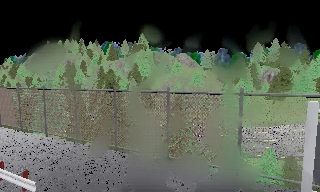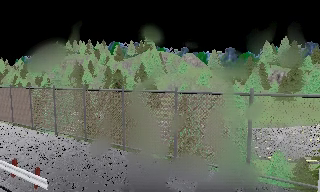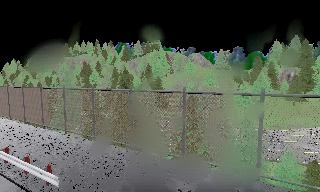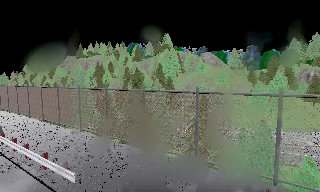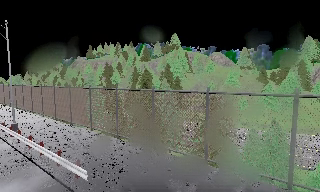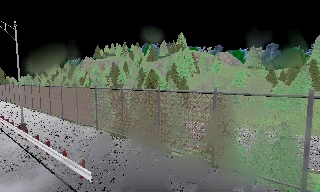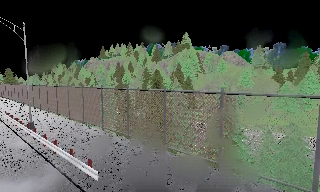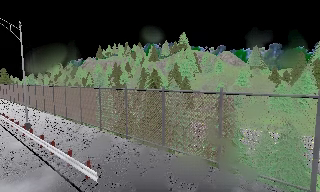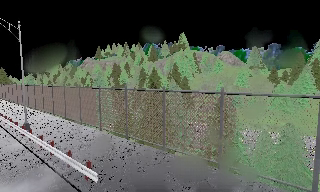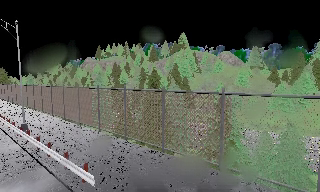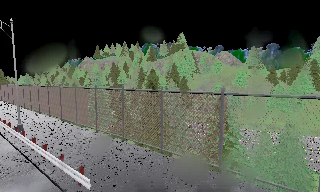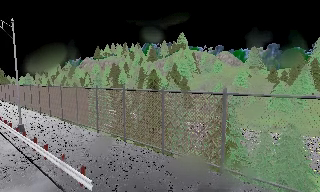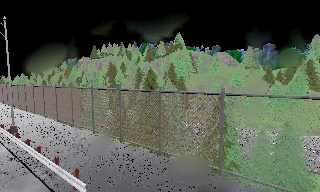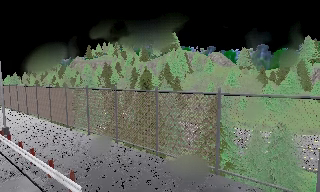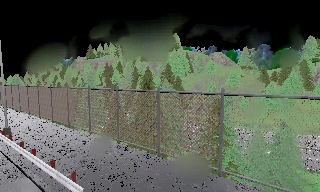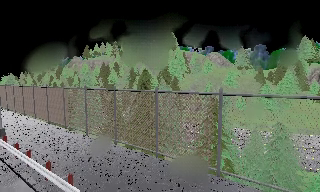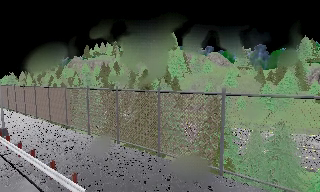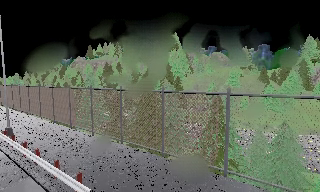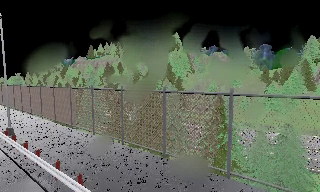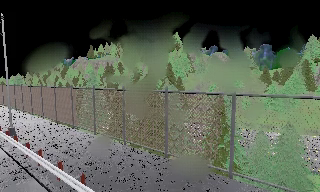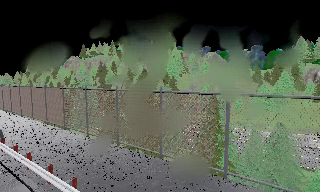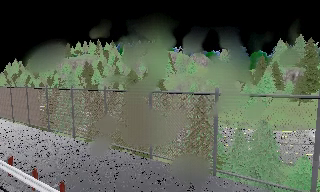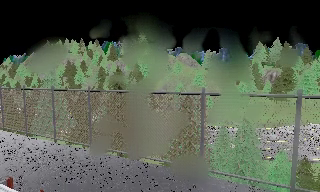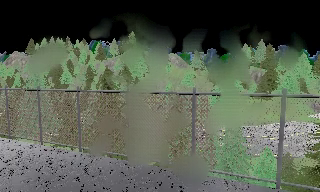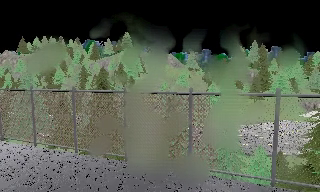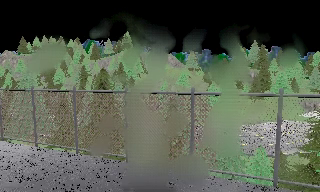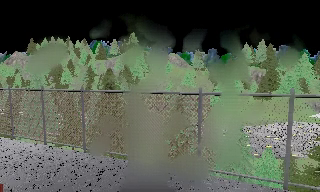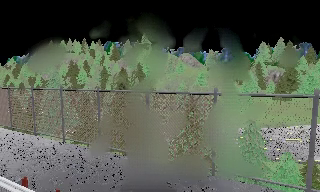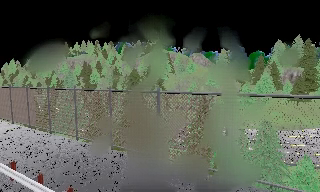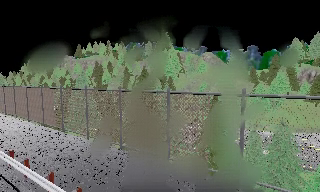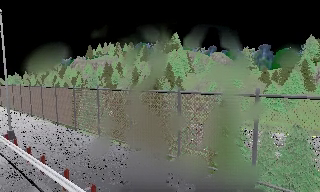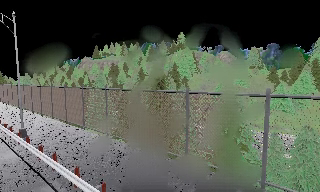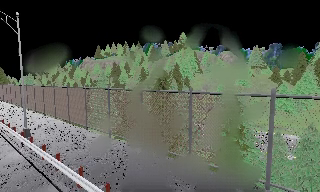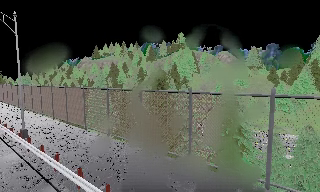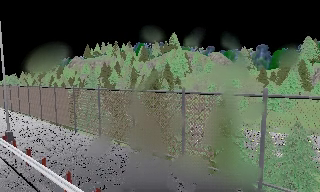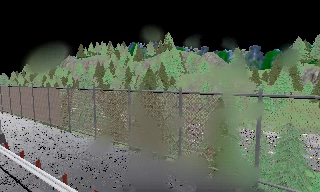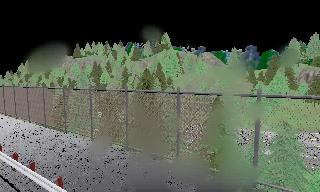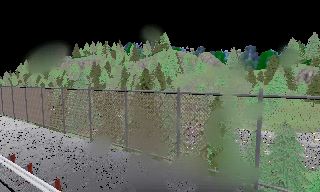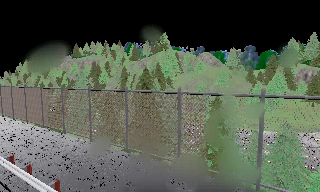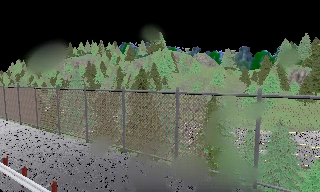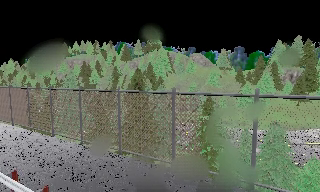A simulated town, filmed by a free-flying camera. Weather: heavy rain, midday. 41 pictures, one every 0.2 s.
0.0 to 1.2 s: The camera pans to its left, which is counterclockwise from overhead, by about 15 degrees.
1.2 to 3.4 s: The camera travels forward, about 1 m, so what stands in front looms larger.
3.4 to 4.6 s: The camera pans to its right, which is clockwise from overhead, by about 15 degrees.
4.6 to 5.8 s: The camera swings to its left by about 10 degrees, and the scene slides to the right.
5.8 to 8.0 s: The camera travels to its left, about 1 m.
The film runs forward here.
